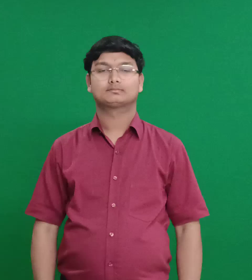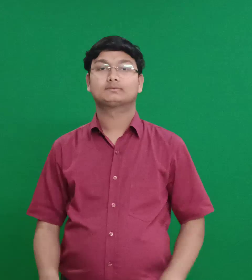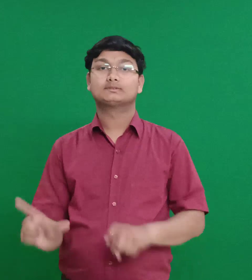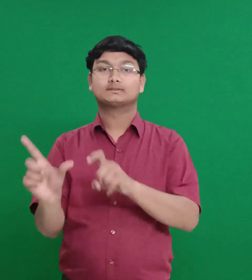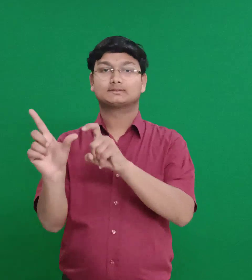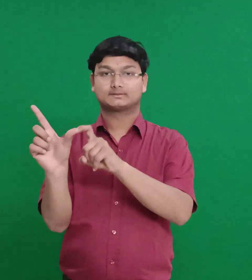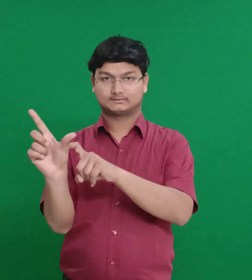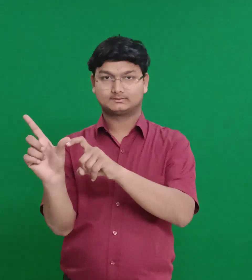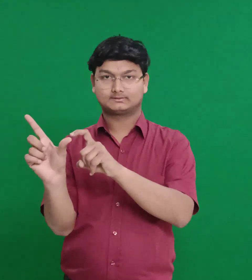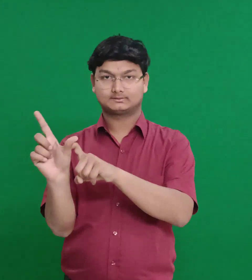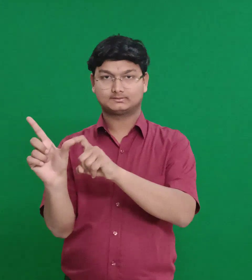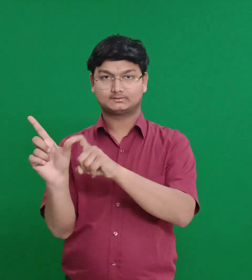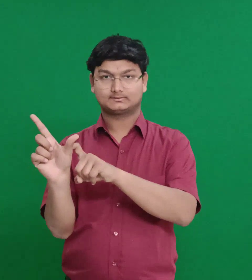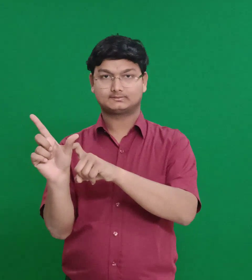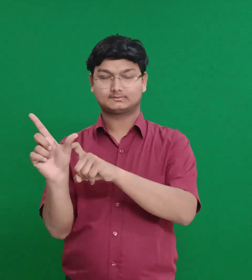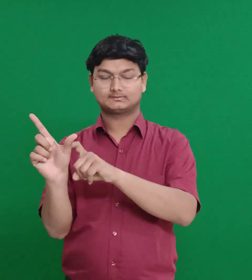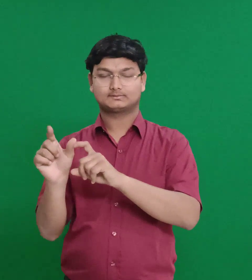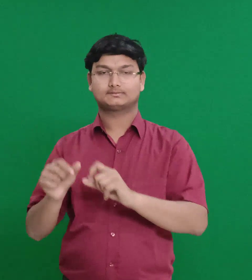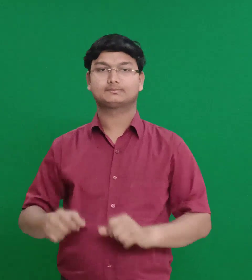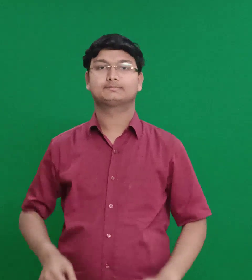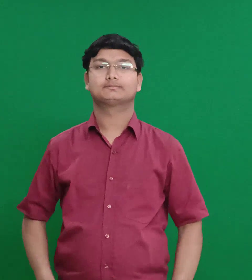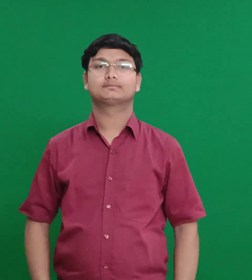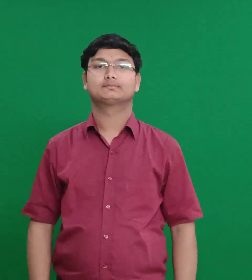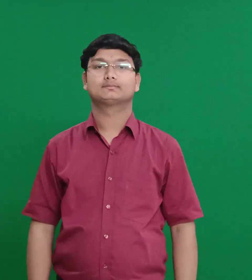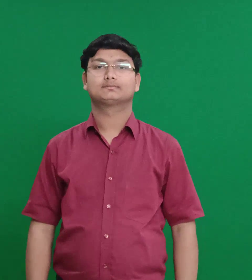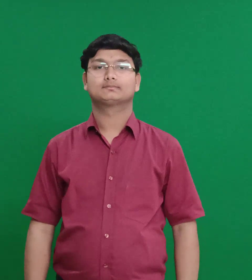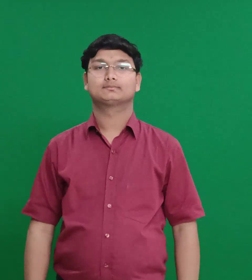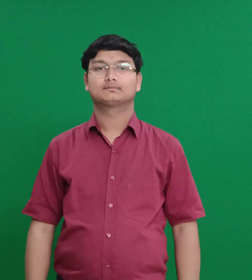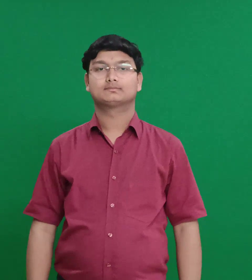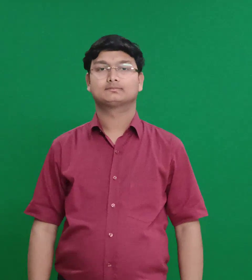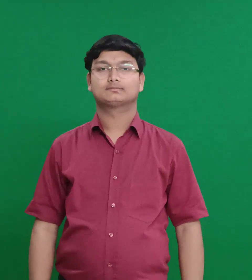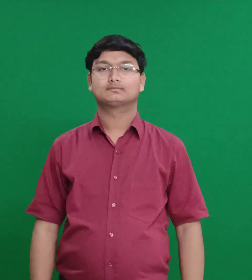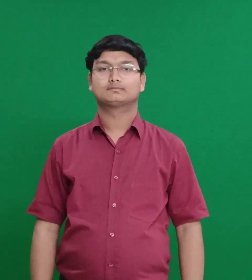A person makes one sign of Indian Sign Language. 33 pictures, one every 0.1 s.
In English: mount sinai
